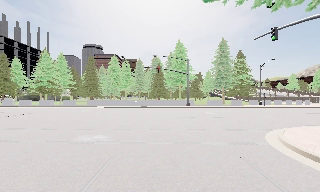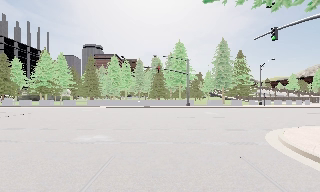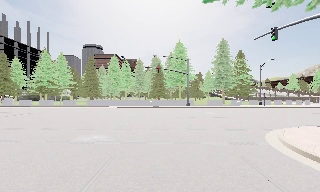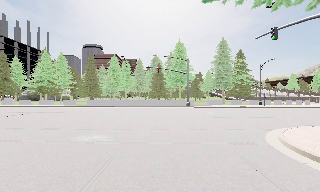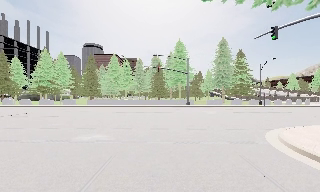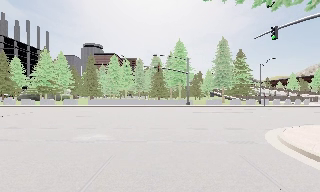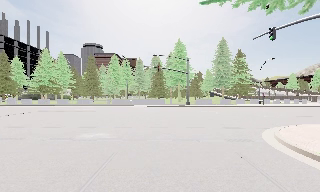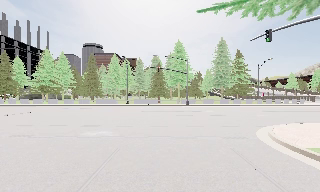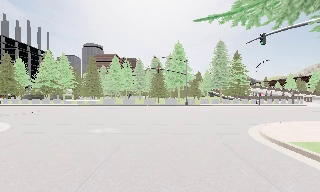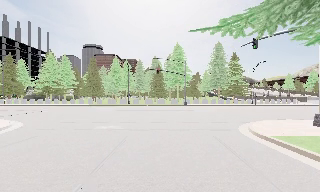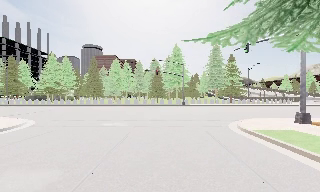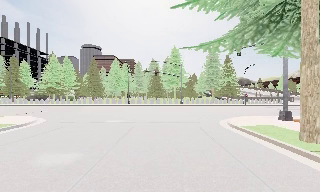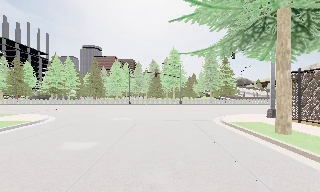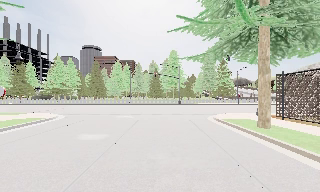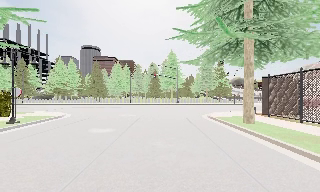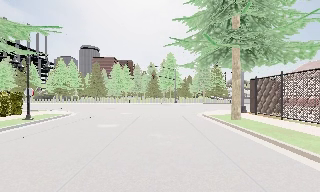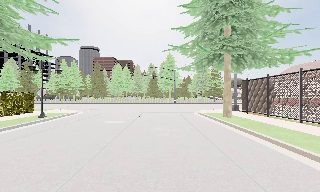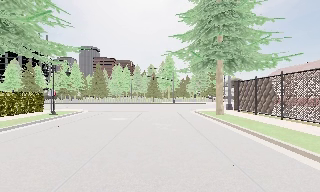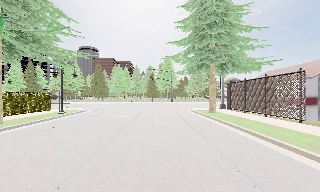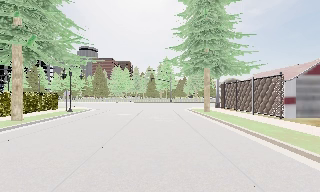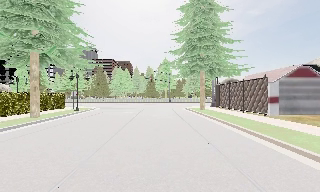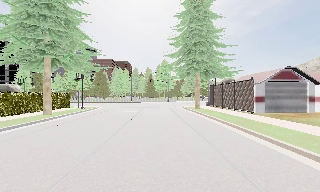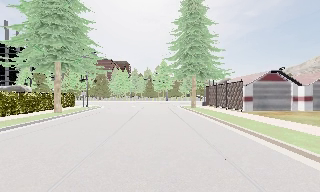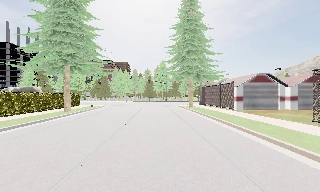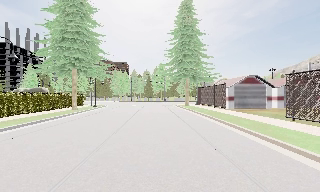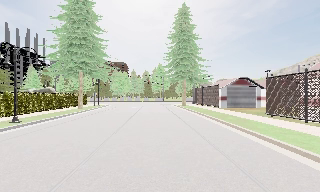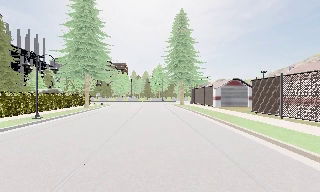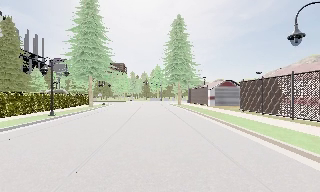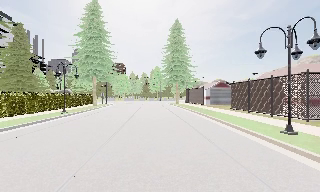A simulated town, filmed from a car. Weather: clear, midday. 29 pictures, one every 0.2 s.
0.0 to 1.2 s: The camera shifts only a little, or ends up much as it began.
1.2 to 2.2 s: The camera travels backward, about 4 m, so what stands in front gets smaller. It gains speed.
2.2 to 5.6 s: The camera travels backward, about 25 m, so what stands in front gets smaller.
The film runs backward here.
